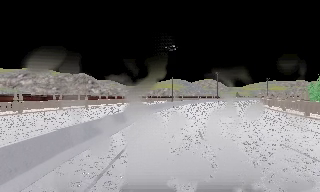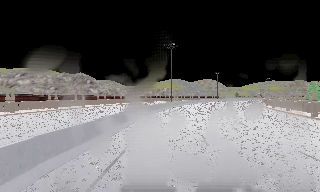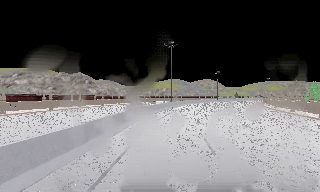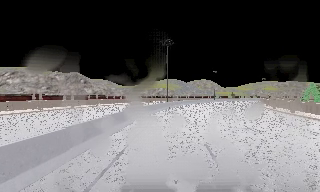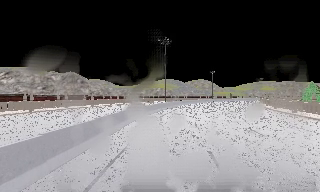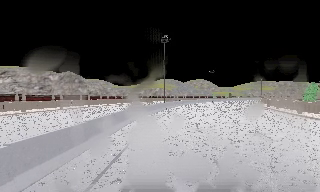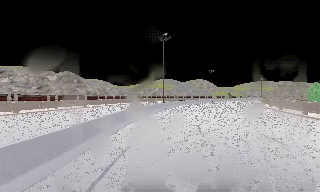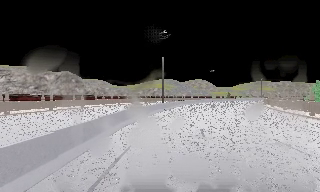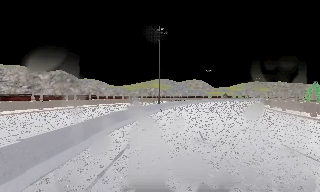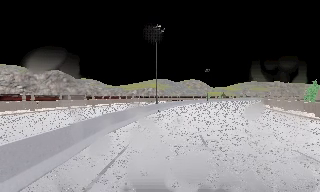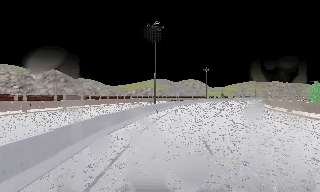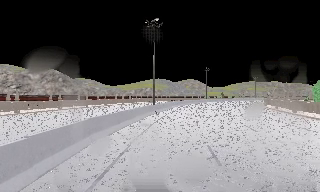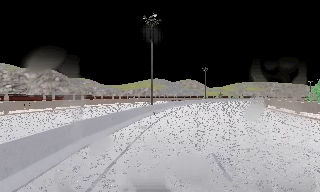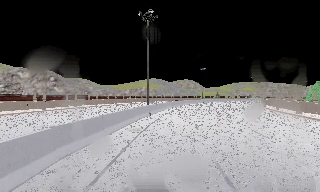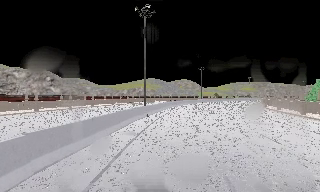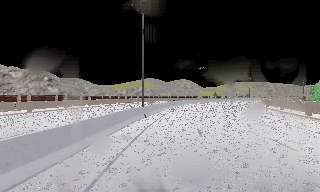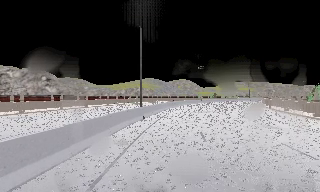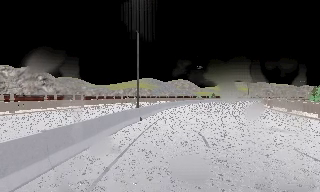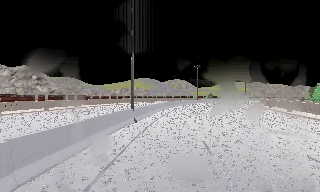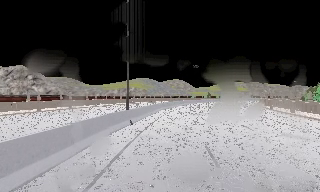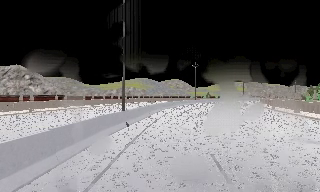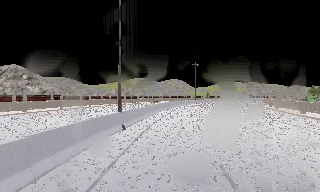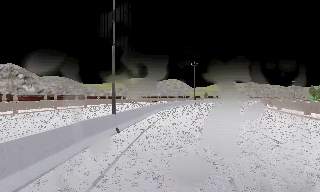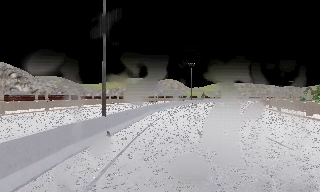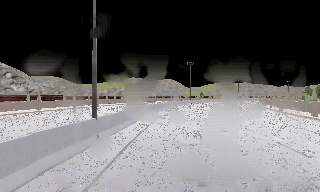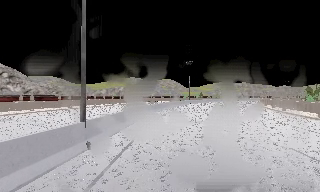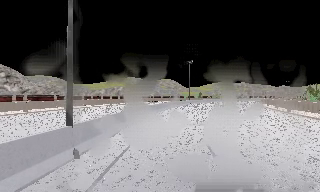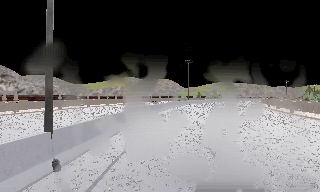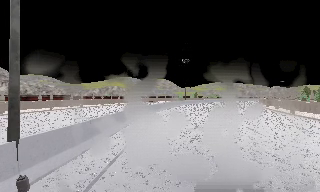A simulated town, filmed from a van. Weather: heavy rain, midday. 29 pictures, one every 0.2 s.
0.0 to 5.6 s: The camera pans to its right, which is clockwise from overhead, by about 15 degrees. It travels forward, about 25 m, so what stands in front looms larger.
The film runs forward here.
